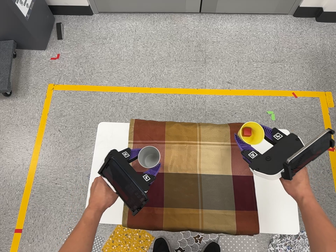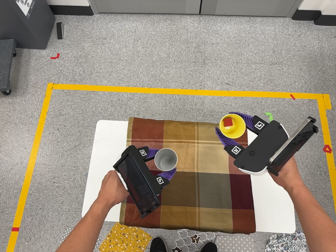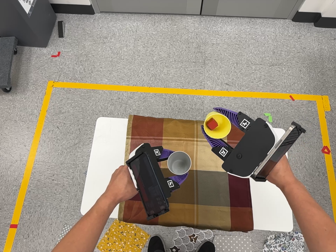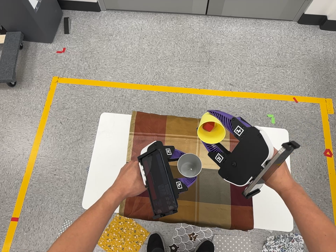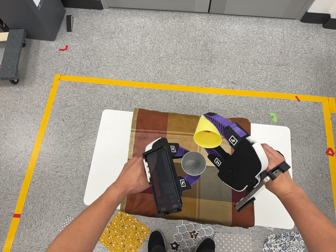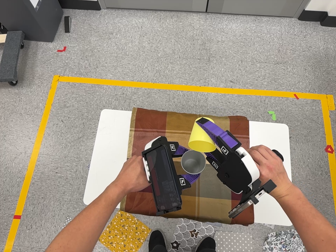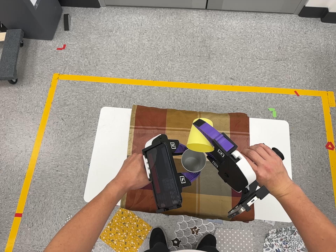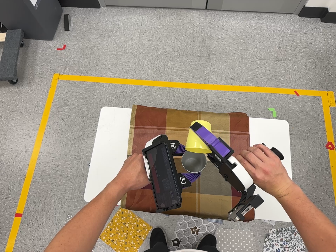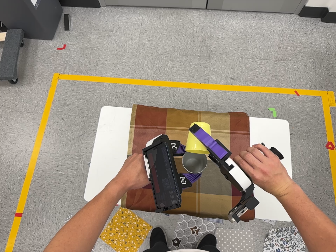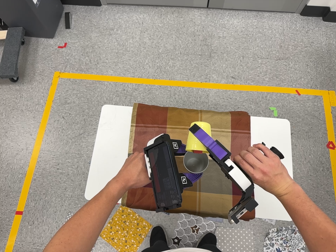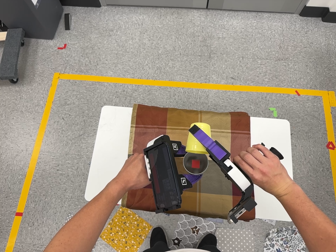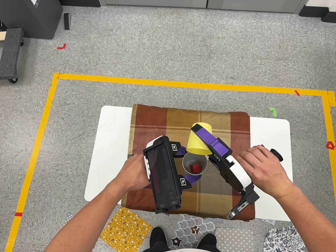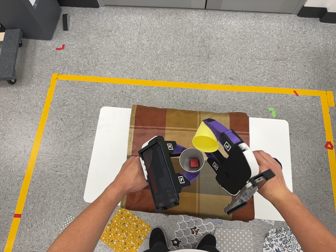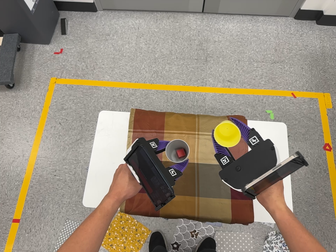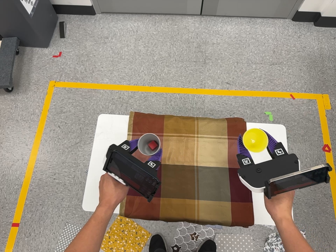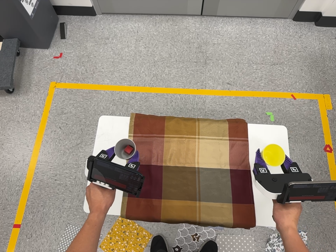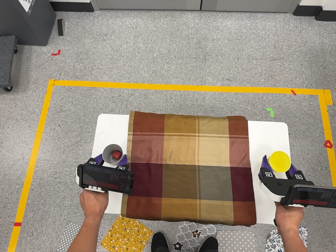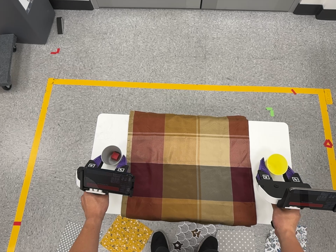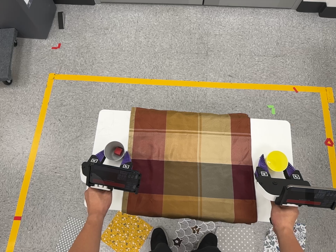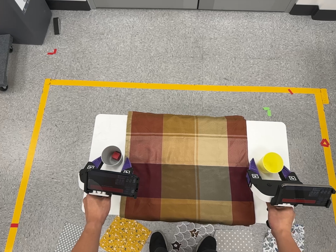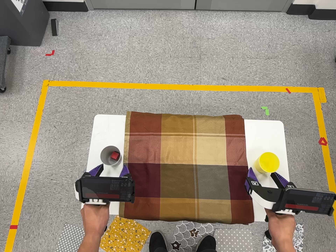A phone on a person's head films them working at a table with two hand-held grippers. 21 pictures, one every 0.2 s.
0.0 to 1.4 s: The camera travels toward the bottom of its view, about 6 cm, so close, fixed things drift upward.
1.4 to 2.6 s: The camera keeps its place and its aim.
2.6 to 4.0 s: The camera shifts only a little, or ends up much as it began.
The film runs forward here.
